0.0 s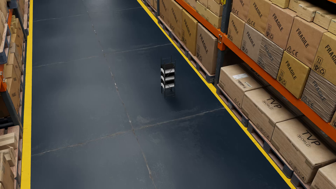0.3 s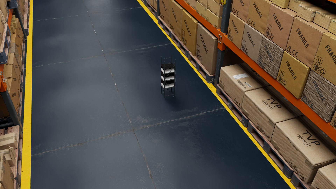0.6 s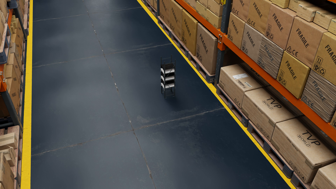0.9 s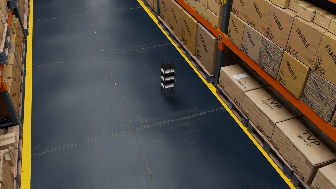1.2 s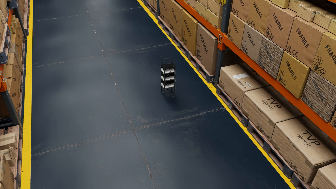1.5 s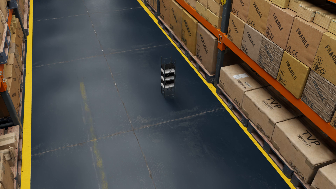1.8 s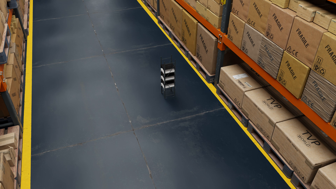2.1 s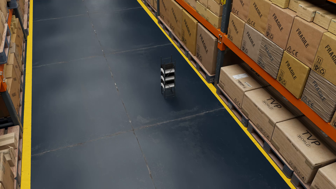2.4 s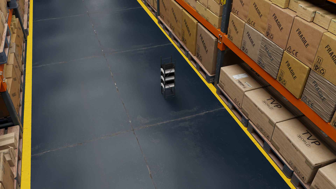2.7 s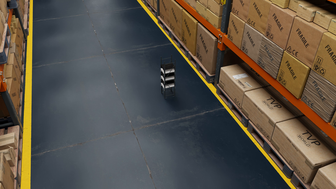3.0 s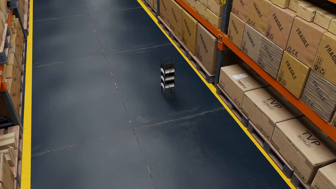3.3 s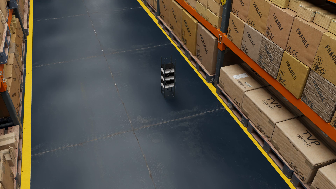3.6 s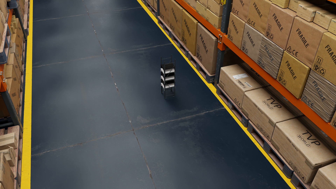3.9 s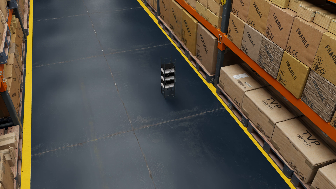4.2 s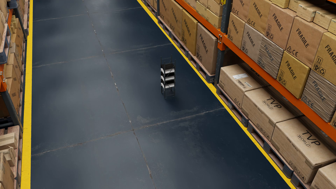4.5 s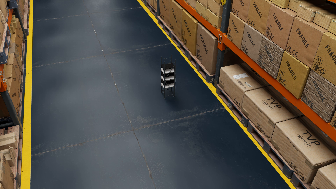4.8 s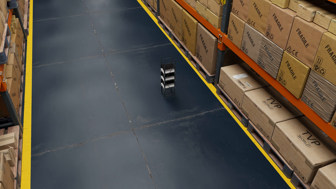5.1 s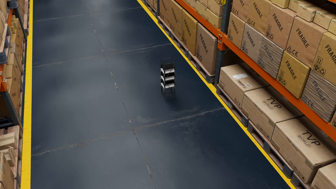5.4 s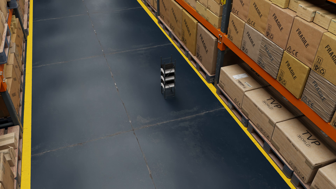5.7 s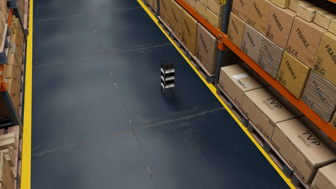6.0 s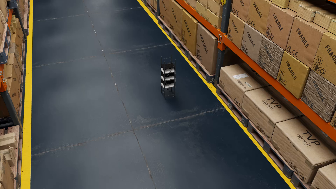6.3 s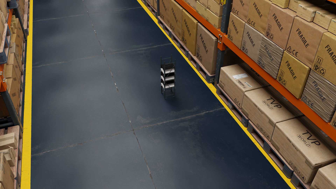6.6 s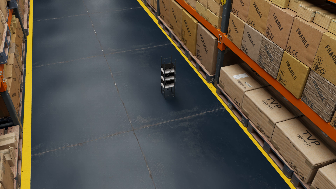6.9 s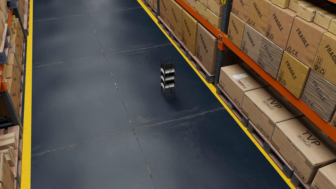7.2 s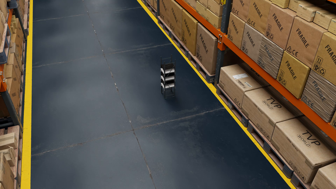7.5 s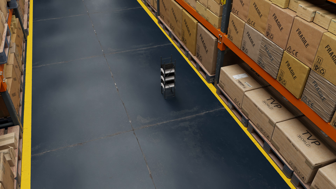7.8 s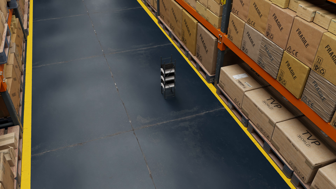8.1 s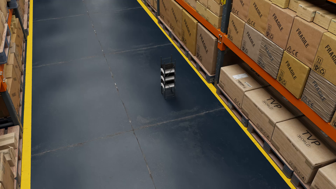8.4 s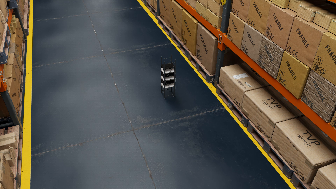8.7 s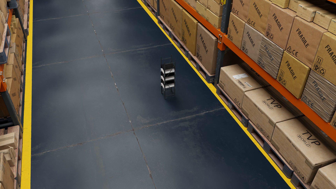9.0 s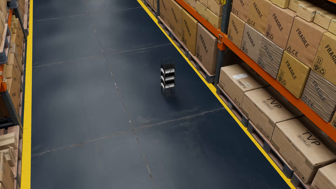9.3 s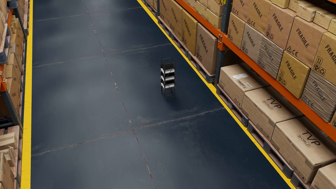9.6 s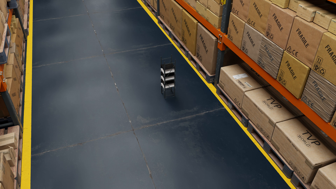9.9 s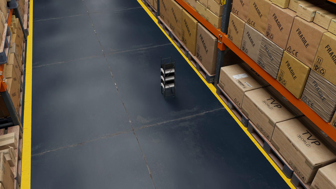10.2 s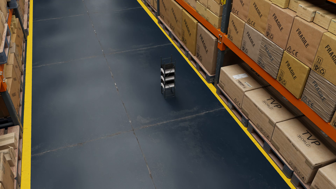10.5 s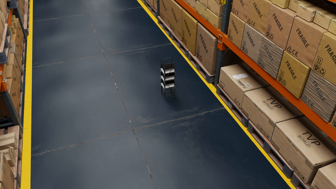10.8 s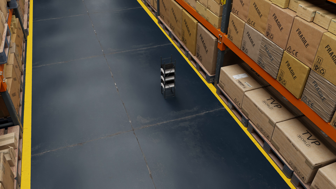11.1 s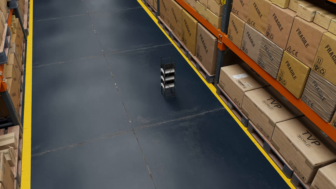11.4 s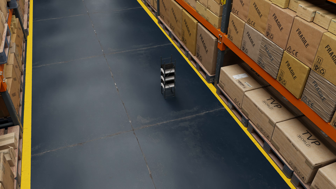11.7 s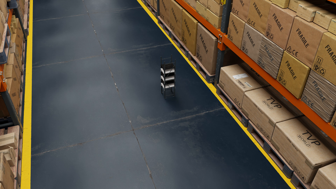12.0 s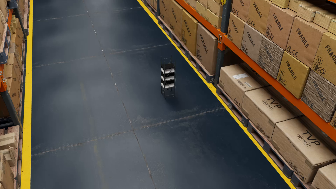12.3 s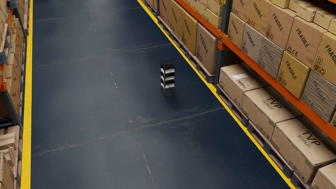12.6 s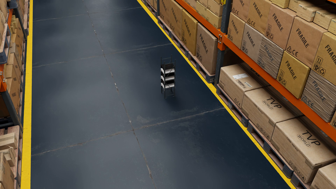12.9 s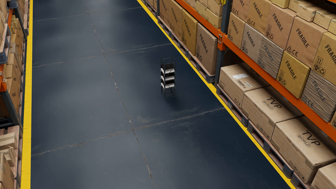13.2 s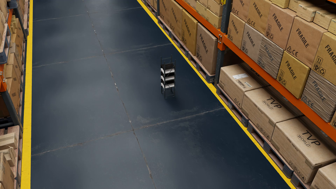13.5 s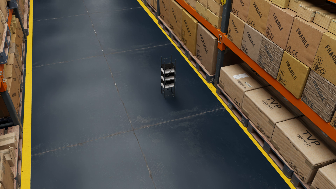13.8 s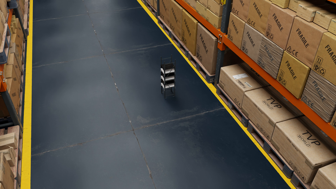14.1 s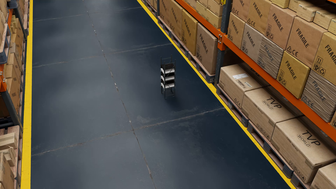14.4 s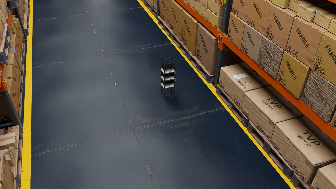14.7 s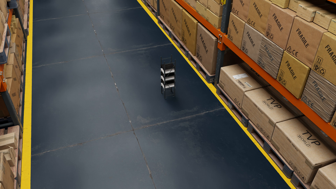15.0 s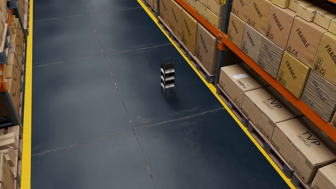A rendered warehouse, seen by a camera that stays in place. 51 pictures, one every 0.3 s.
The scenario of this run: A forklift runs into an object in its way.
